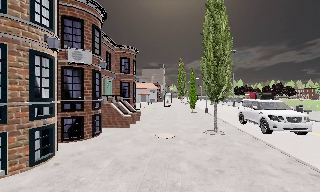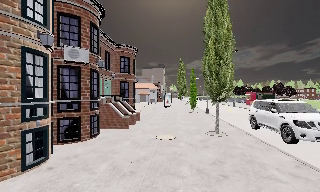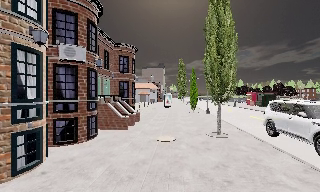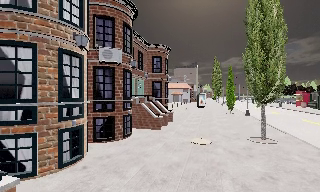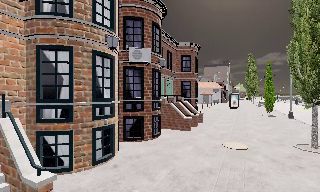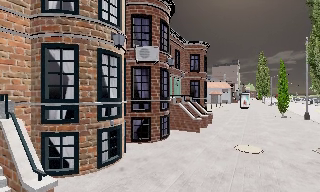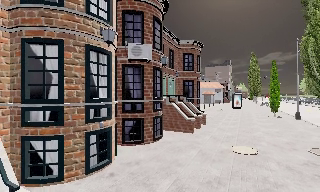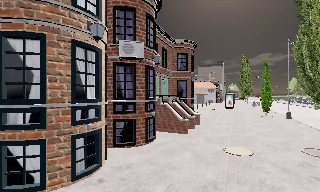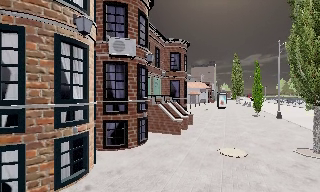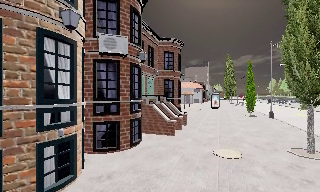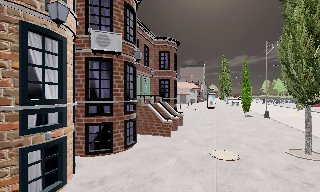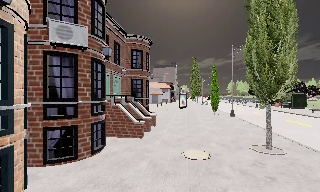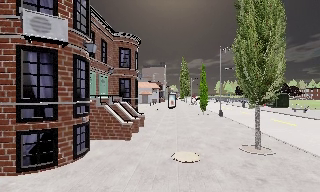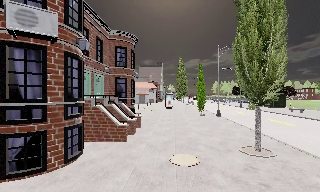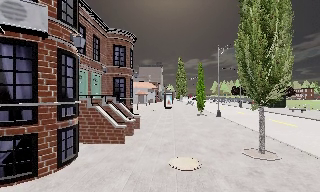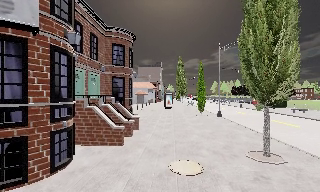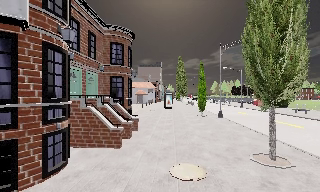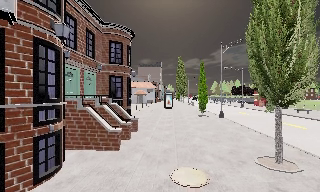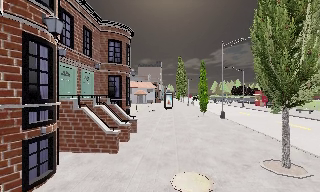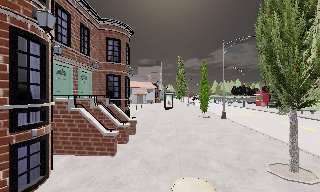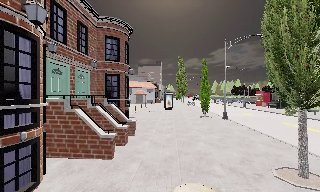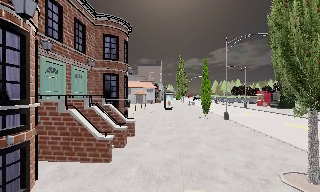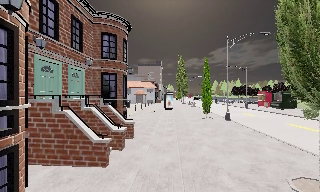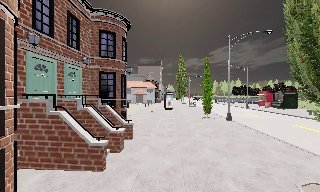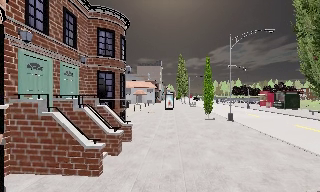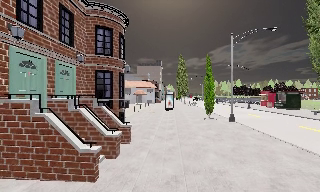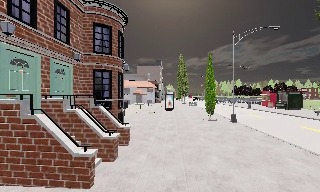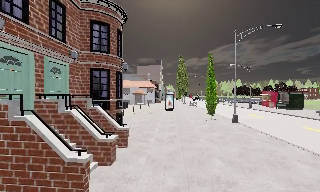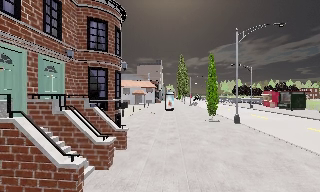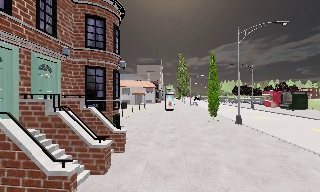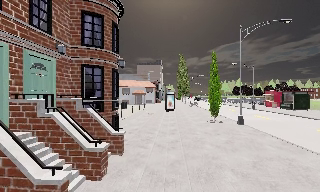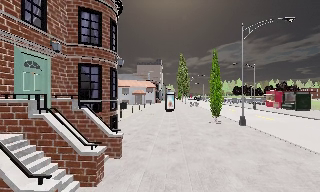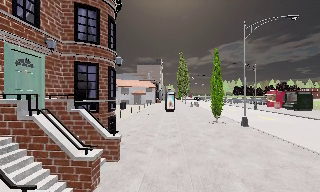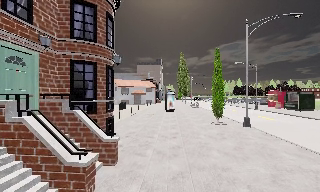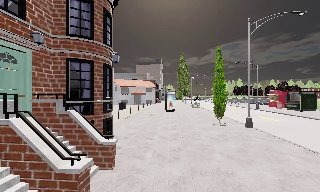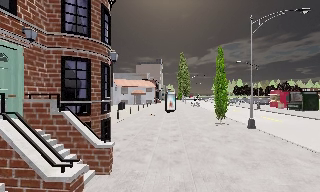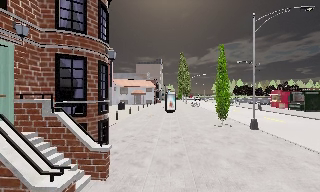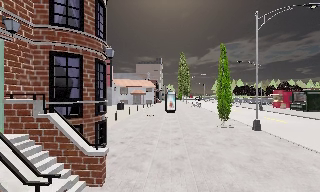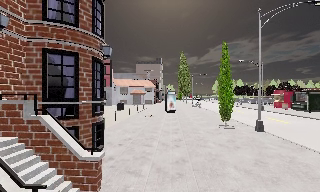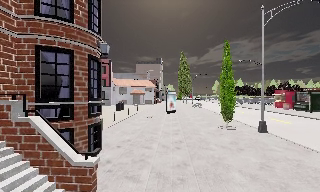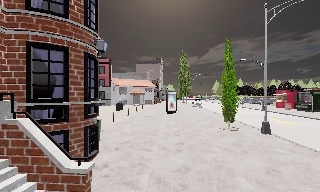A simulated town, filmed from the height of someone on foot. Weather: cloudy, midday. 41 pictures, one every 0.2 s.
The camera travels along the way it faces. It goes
forward.
0.0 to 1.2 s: The scene slides to the right, as the camera pans about 20 degrees to its left. It travels forward, about 1.5 m, so what stands in front looms larger.
1.2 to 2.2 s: The scene slides to the left, as the camera pans about 20 degrees to its right. It travels forward, about 1 m, so what stands in front looms larger.
2.2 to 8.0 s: The camera travels forward, about 8 m, so what stands in front looms larger.
The film runs forward here.
